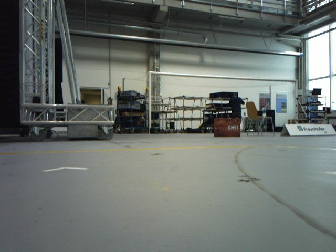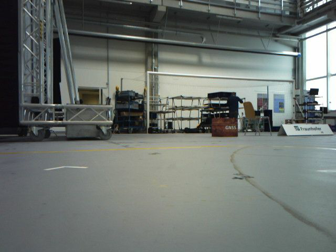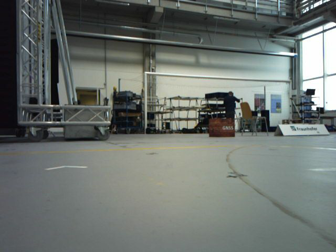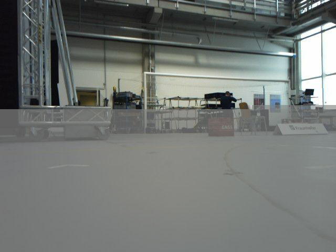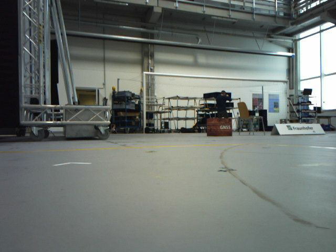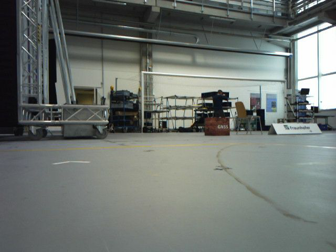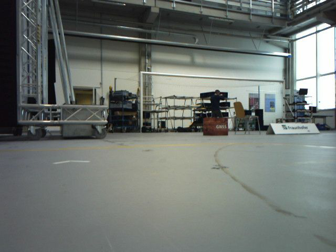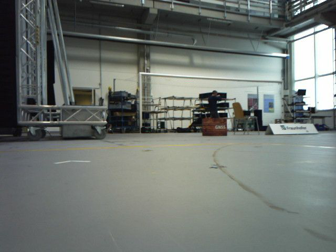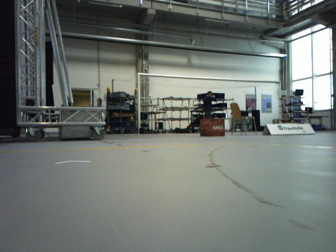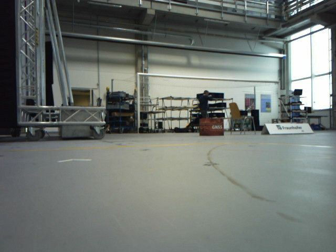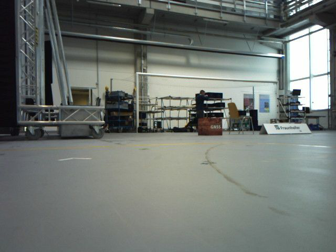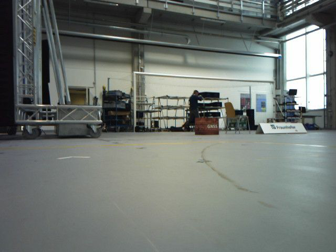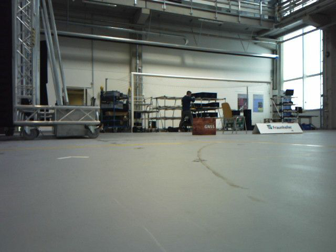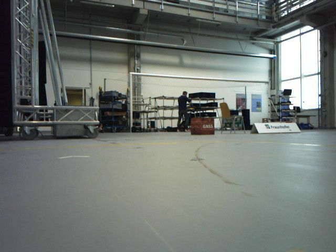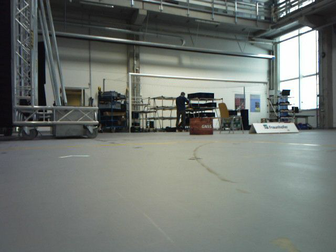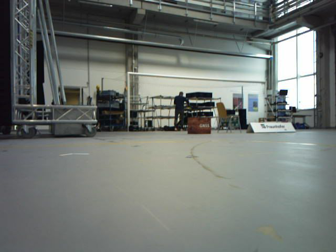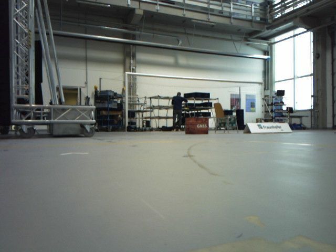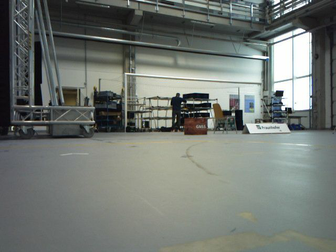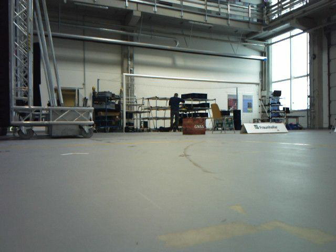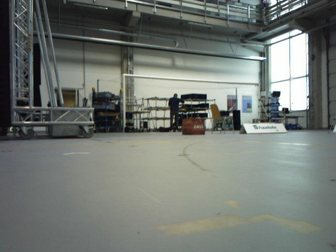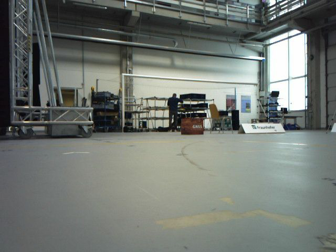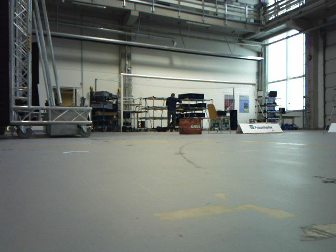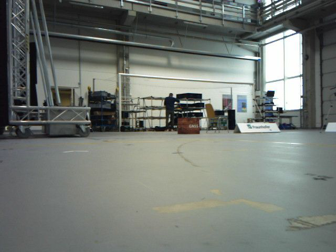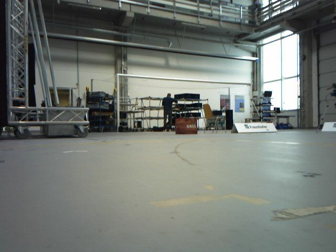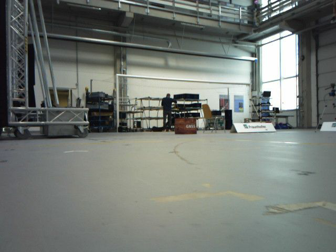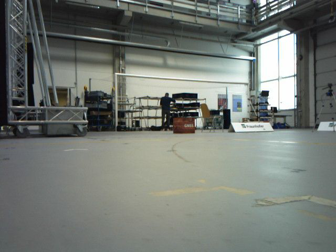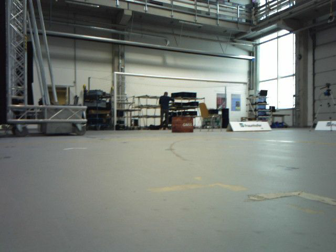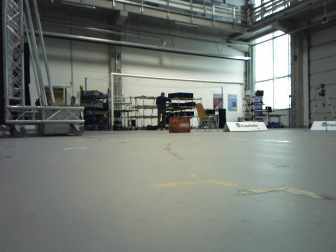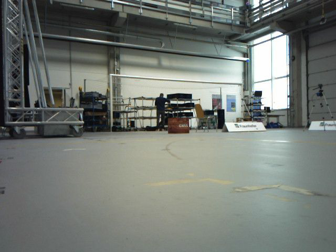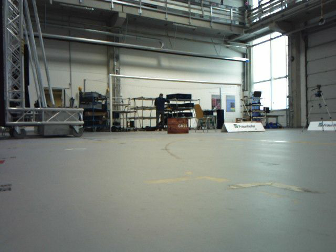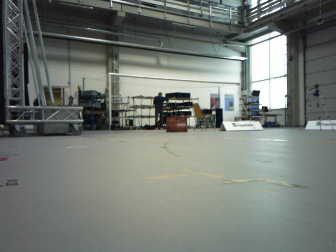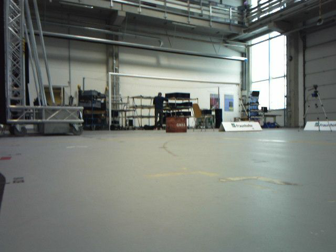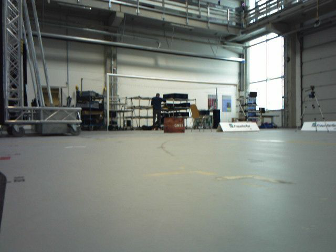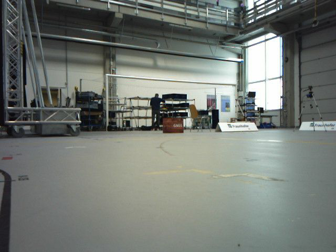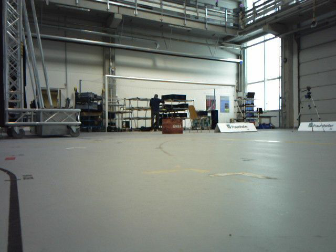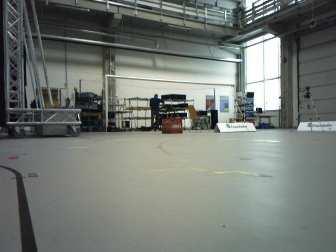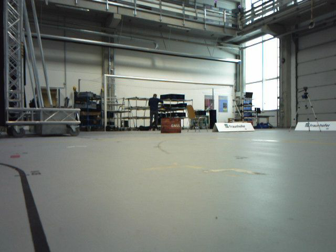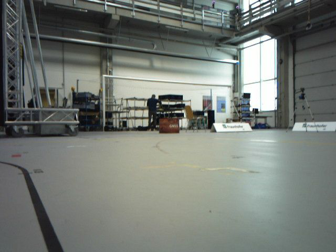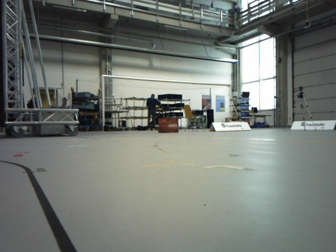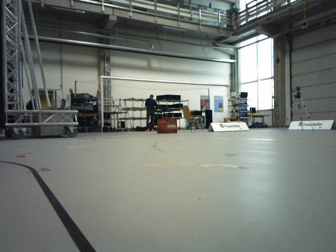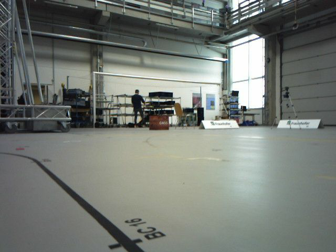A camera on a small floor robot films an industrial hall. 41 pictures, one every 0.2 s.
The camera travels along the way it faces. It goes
backward.
0.0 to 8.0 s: The camera pans to its right, which is clockwise from overhead, by about 10 degrees. It travels backward, about 1.6 m, so what stands in front gets smaller.
The film runs backward here.
